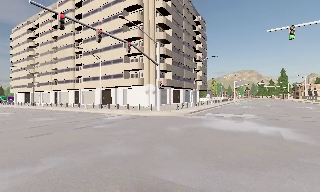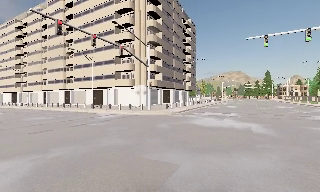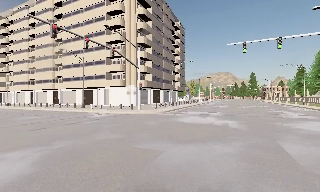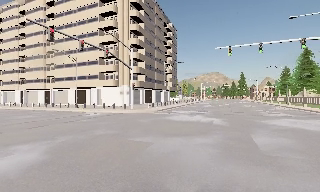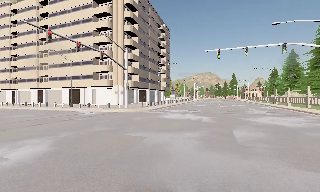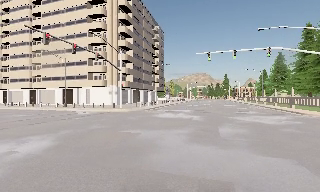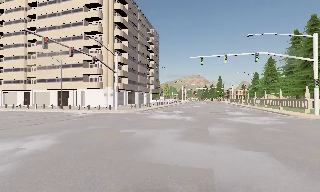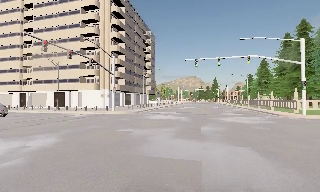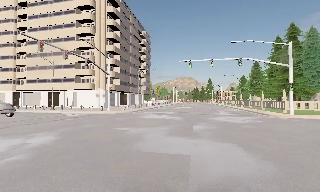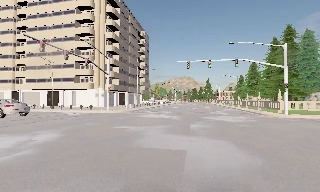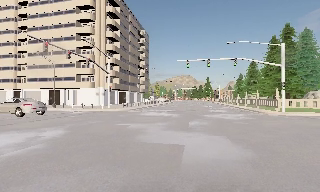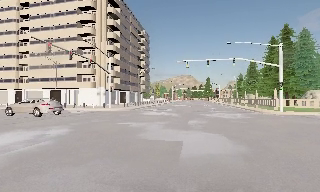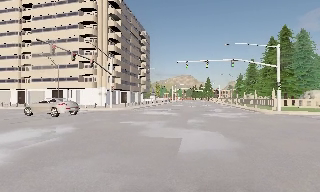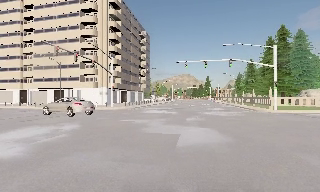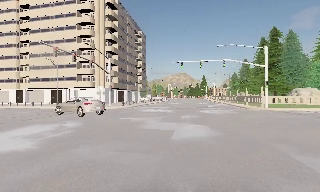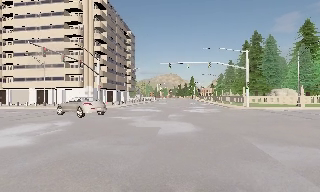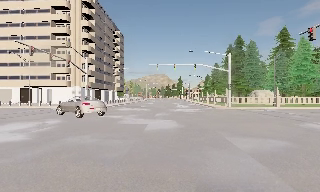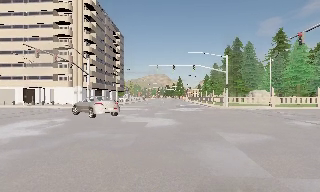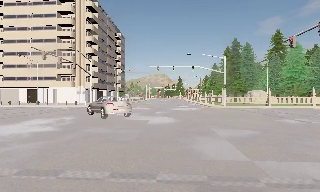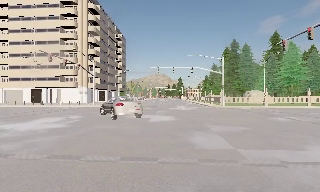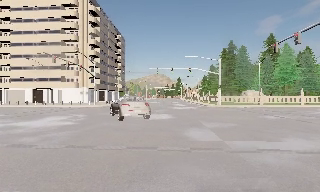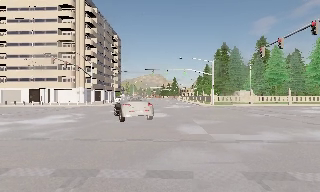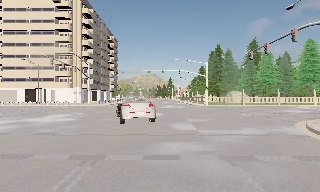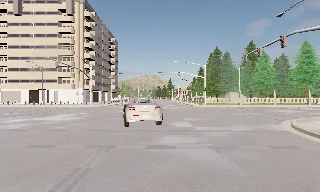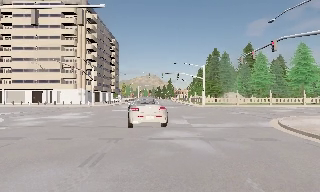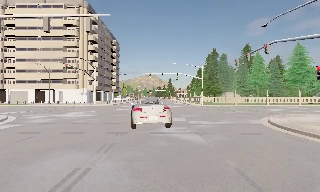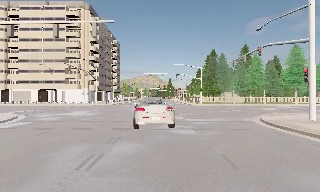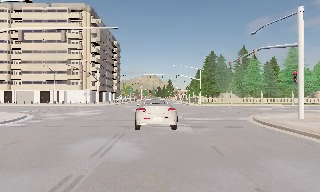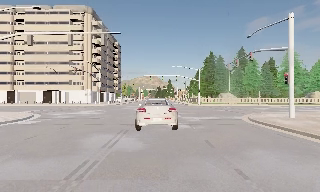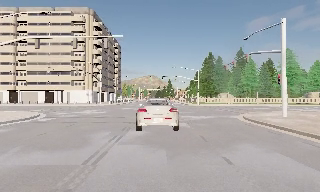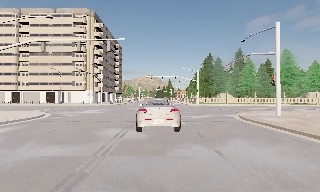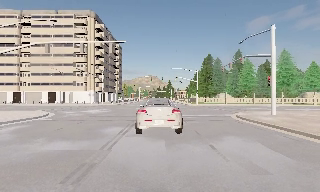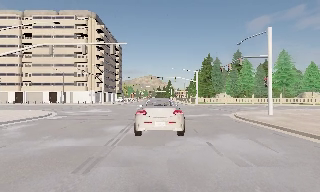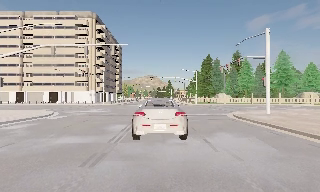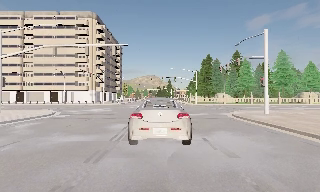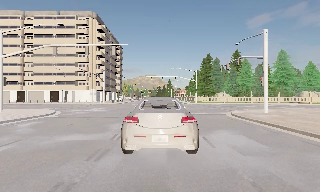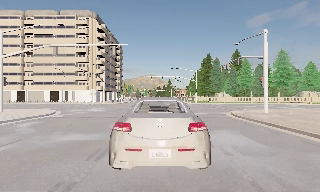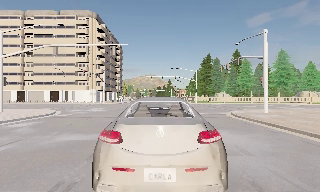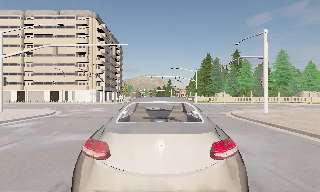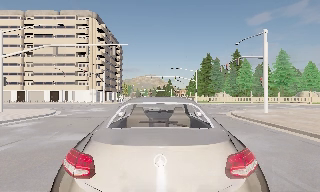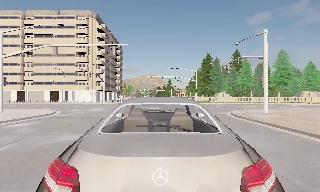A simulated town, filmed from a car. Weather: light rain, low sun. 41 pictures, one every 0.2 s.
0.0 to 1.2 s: The scene slides to the left, as the camera pans about 15 degrees to its right. It travels backward, about 5 m, so what stands in front gets smaller.
1.2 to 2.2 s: The camera travels backward, about 2 m, so what stands in front gets smaller.
2.2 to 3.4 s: The camera travels backward, about 4 m, so what stands in front gets smaller. It gains speed.
3.4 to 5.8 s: The camera travels backward, about 11 m, so what stands in front gets smaller.
5.8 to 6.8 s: The camera travels backward, about 2 m, so what stands in front gets smaller. It loses speed.
6.8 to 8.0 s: The camera keeps its place and its aim.
The film runs backward here.
